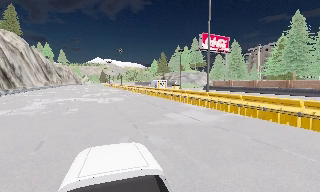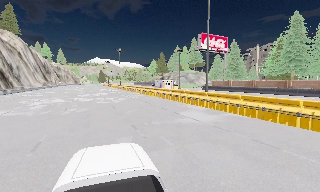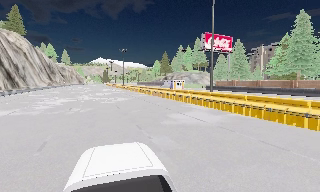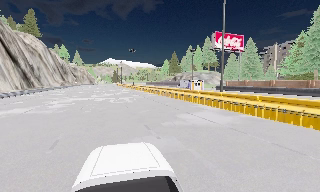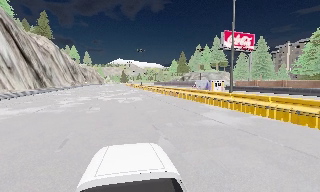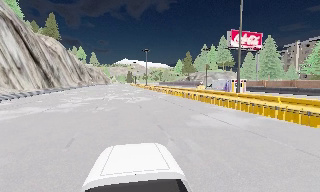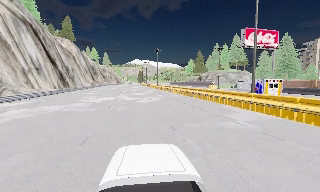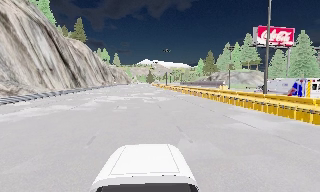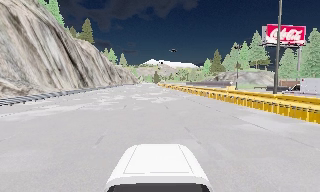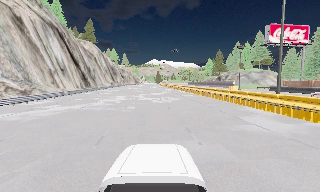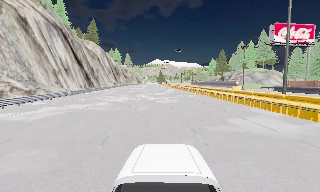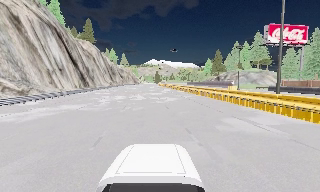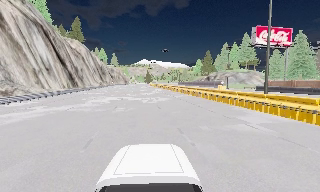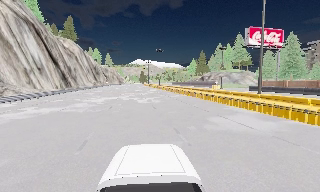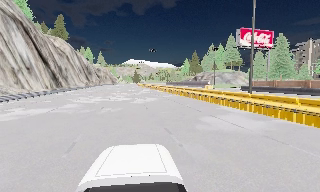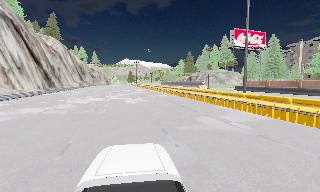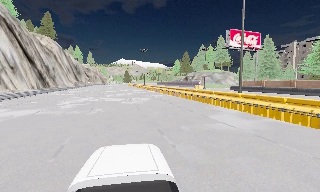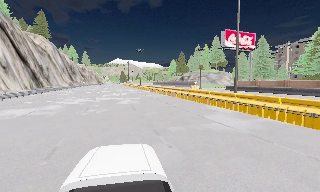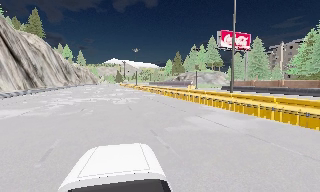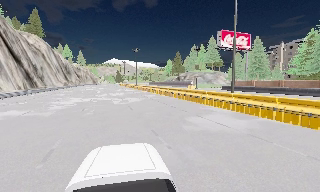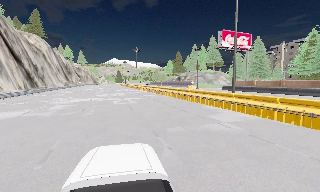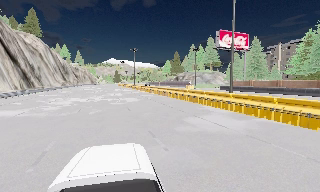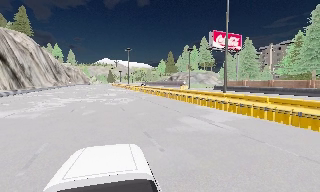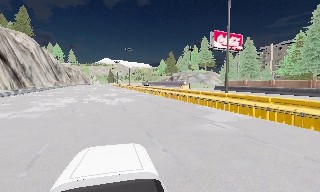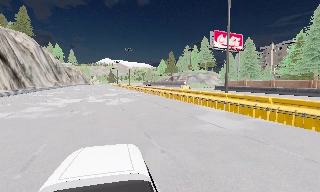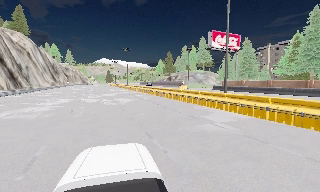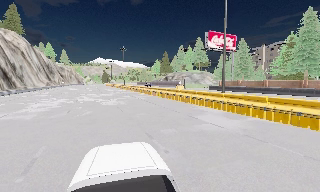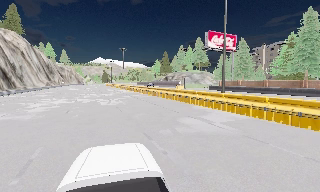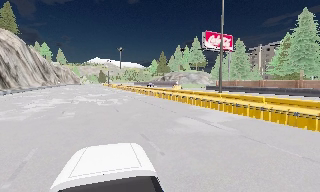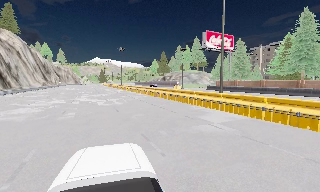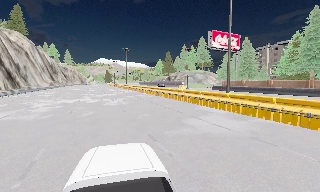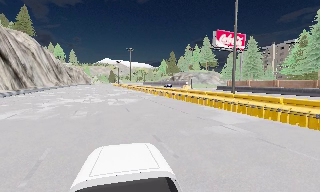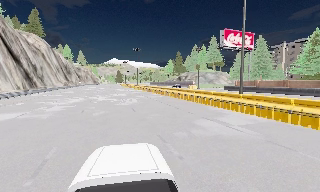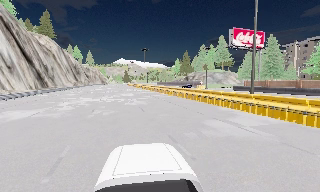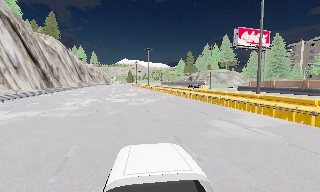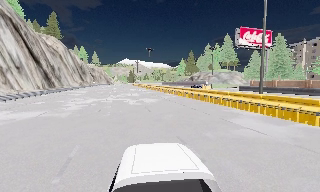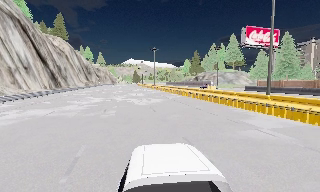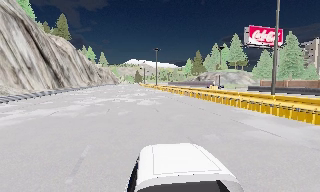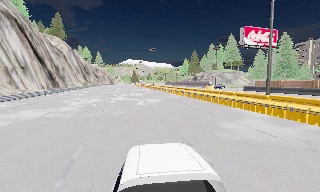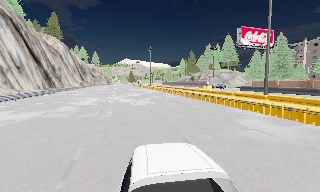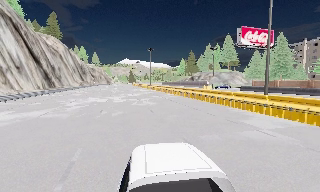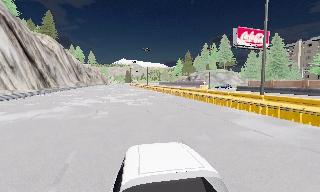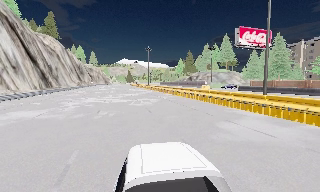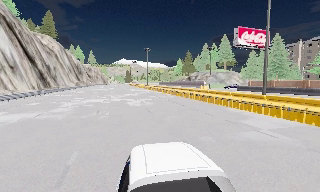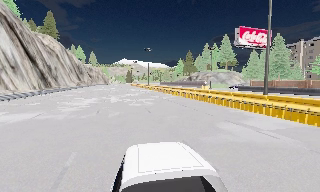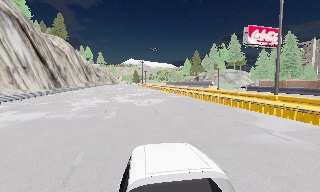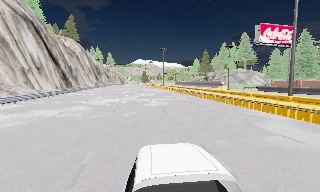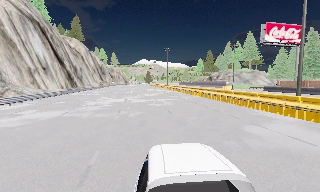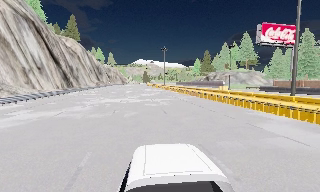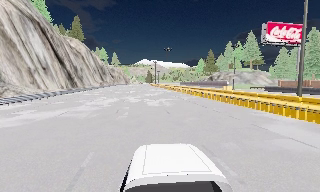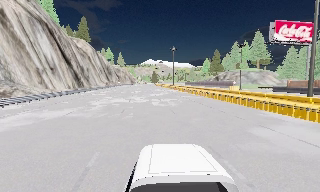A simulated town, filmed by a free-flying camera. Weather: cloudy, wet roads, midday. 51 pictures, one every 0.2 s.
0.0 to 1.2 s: The scene slides to the right, as the camera pans about 15 degrees to its left.
1.2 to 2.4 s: The camera shifts only a little, or ends up much as it began.
2.4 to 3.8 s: The camera pans to its right, which is clockwise from overhead, by about 10 degrees.
3.8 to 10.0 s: The camera pans to its left, which is counterclockwise from overhead, by about 10 degrees. It travels forward and to its left, about 1.5 m, so what stands in front looms larger.
The film runs backward here.
